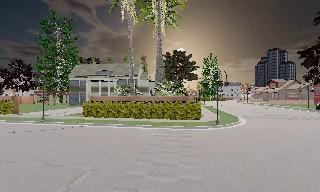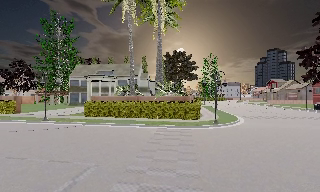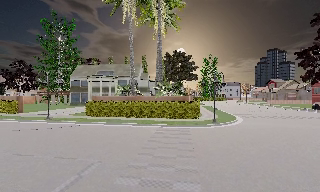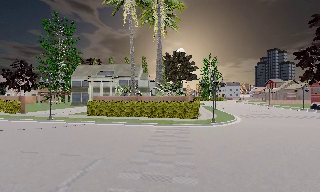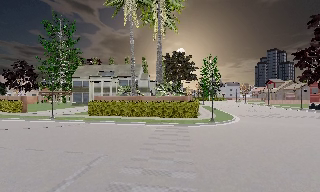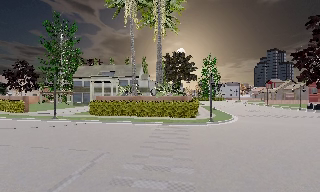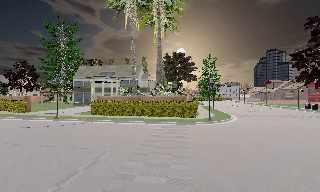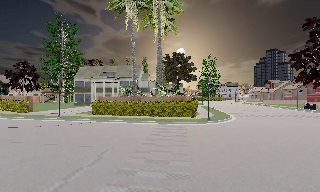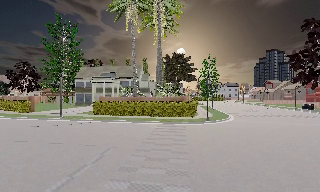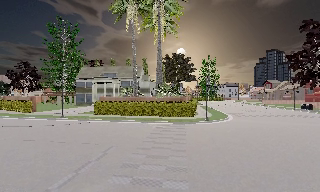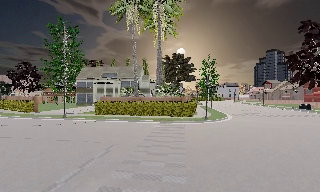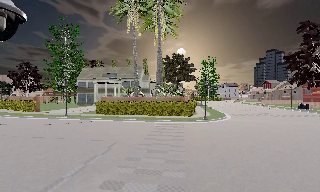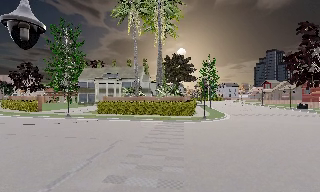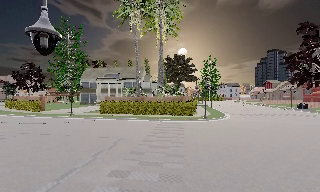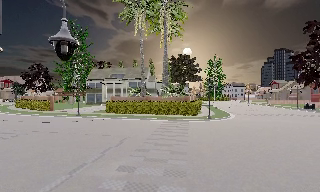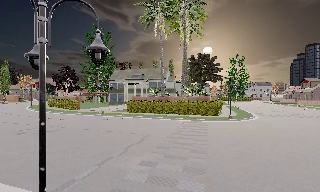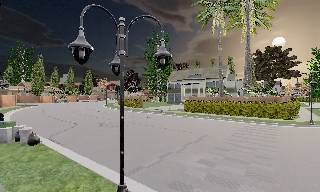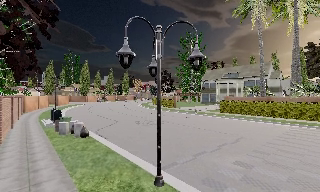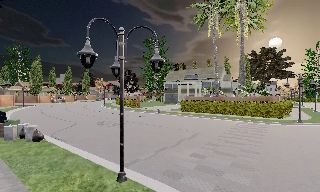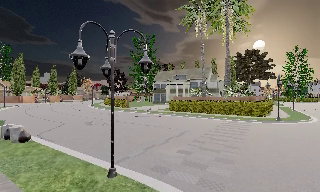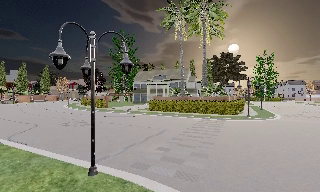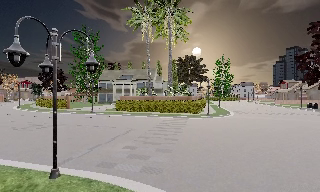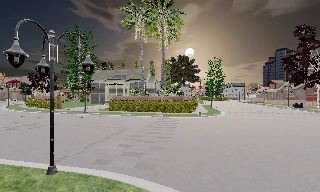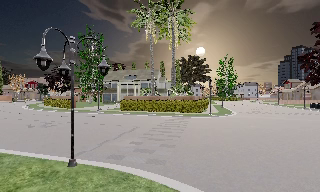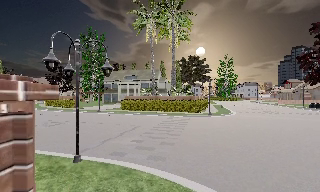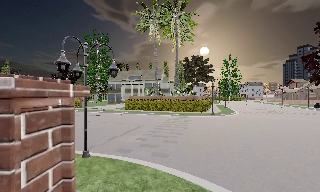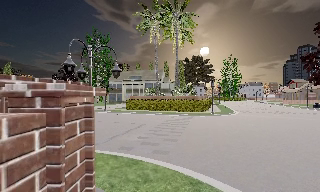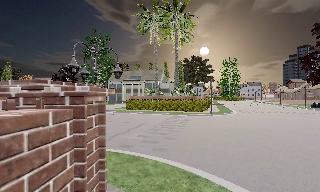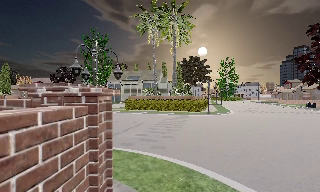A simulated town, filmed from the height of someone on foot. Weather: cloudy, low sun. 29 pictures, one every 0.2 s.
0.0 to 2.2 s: The camera travels backward, about 3.5 m, so what stands in front gets smaller.
2.2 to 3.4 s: The camera pans to its left, which is counterclockwise from overhead, by about 40 degrees. It travels backward, about 2 m.
3.4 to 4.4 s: The scene slides to the left, as the camera pans about 40 degrees to its right. It travels backward, about 1.5 m.
4.4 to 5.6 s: The camera travels backward, about 2 m, so what stands in front gets smaller.
The film runs backward here.
